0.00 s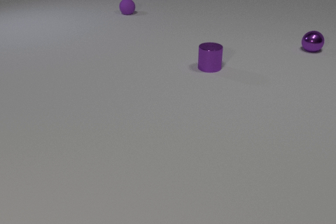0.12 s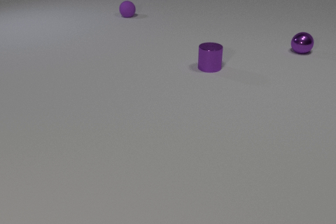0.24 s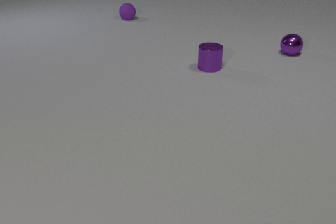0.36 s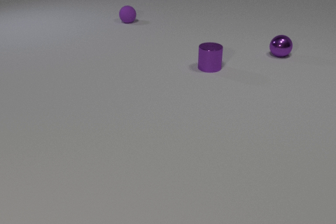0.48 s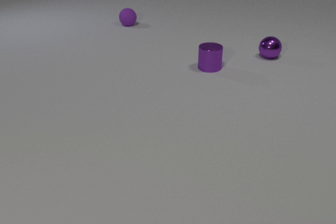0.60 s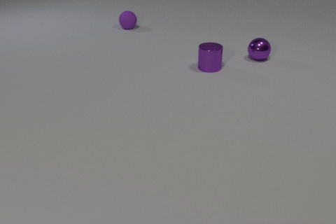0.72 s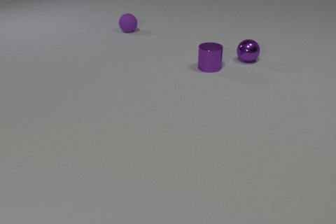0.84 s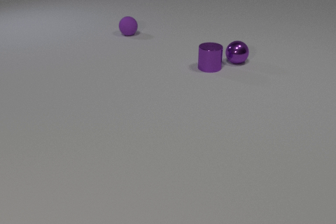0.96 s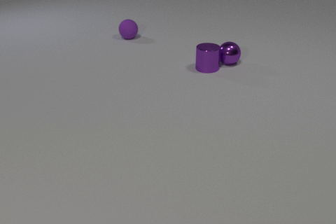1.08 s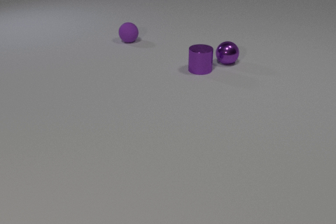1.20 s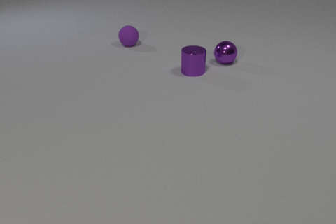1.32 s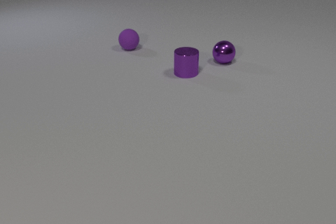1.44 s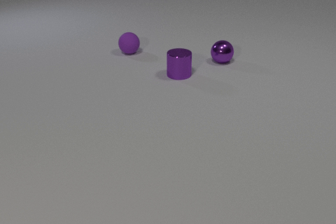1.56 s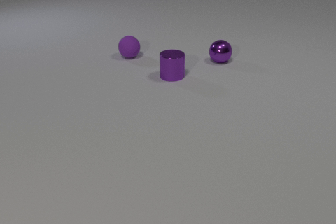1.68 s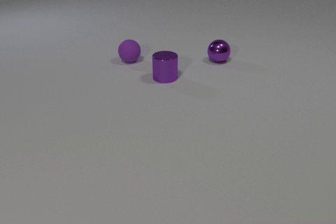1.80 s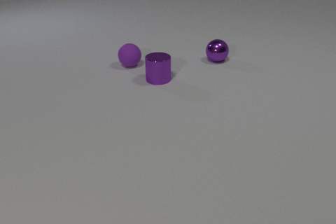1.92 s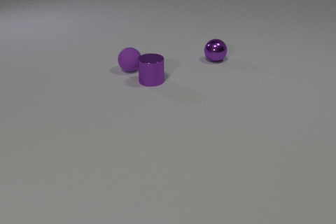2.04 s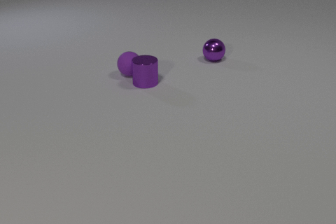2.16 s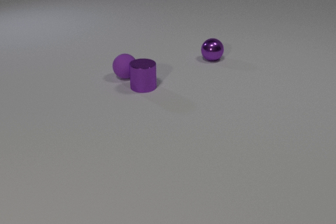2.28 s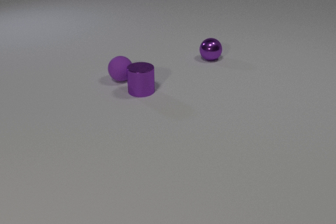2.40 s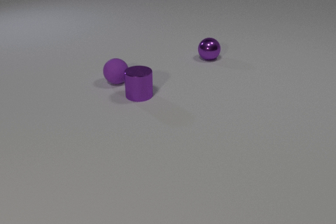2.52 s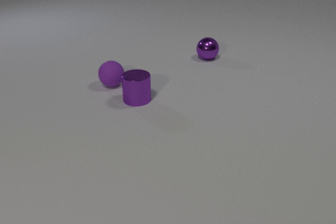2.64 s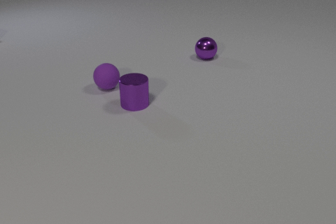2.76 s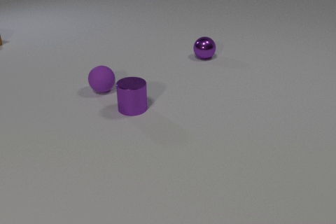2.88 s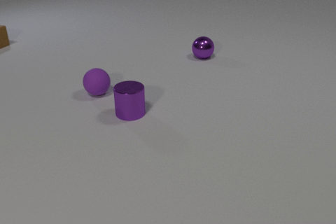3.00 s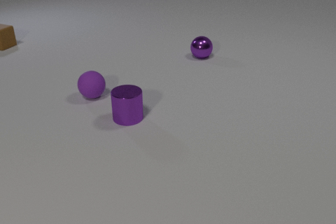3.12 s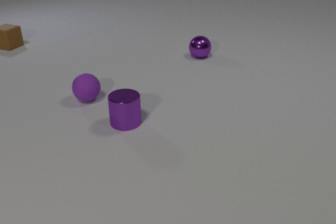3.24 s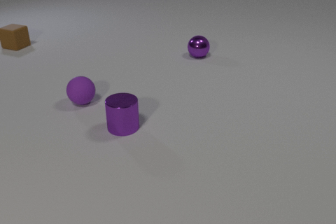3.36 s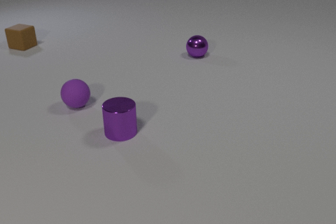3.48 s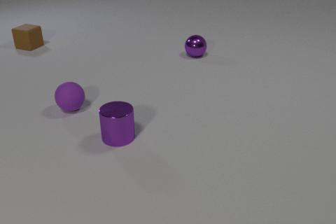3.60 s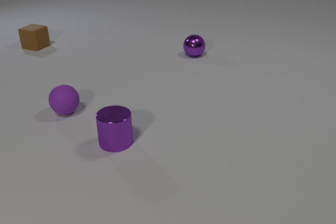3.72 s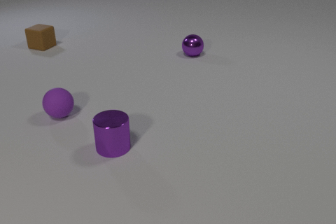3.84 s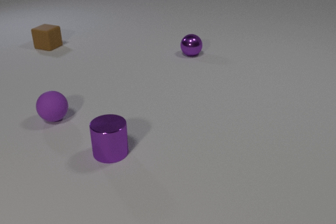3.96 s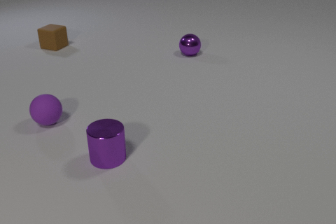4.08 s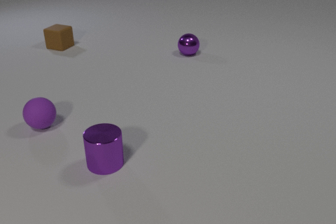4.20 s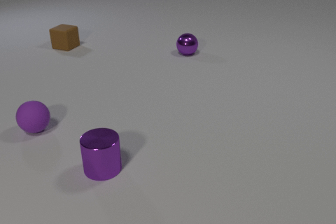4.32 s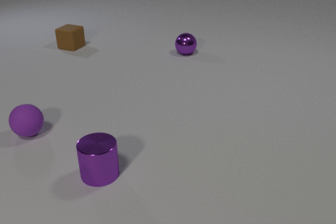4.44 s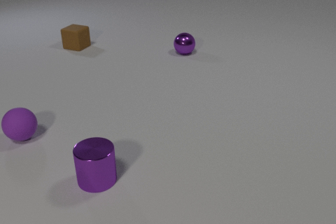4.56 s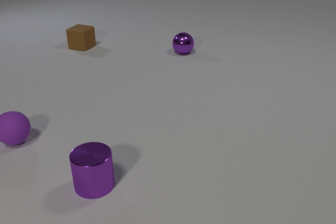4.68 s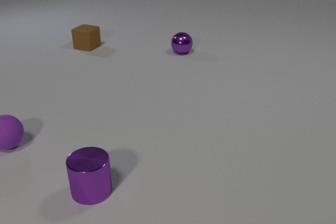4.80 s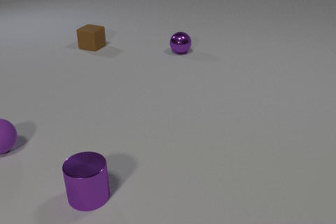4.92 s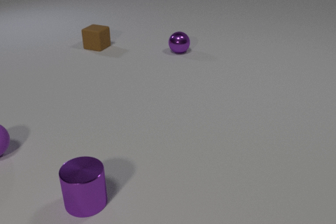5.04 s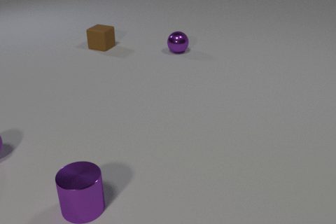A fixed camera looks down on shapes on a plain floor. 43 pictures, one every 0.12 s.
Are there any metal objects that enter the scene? no.
How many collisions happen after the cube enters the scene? 0.
What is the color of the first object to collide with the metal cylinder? purple.
0.00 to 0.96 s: The purple metal sphere rolls to the left and toward the camera. The purple rubber sphere rolls toward the camera. The purple metal sphere and the purple metal cylinder collide.
0.96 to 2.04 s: The purple metal sphere rolls to the left and away from the camera. The purple metal cylinder slides to the left and toward the camera. The purple rubber sphere rolls toward the camera. The purple metal cylinder and the purple rubber sphere collide.
2.04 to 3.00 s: The purple metal sphere rolls to the left and away from the camera. The purple metal cylinder slides toward the camera. The purple rubber sphere rolls toward the camera and to the left. The brown rubber cube comes in at the left edge, slides to the right and toward the camera.
3.00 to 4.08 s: The purple metal sphere rolls to the left and away from the camera. The purple metal cylinder slides toward the camera. The purple rubber sphere rolls to the left and toward the camera. The brown rubber cube slides to the right.
4.08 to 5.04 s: The purple metal sphere rolls to the left and away from the camera. The purple metal cylinder slides toward the camera. The purple rubber sphere rolls to the left and toward the camera. The brown rubber cube slides to the right.
